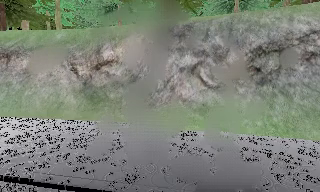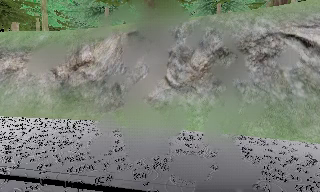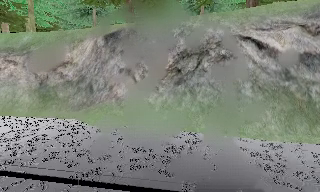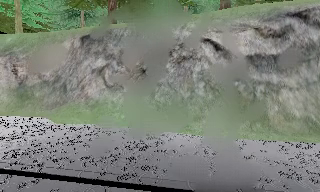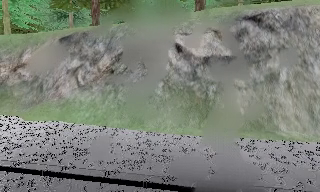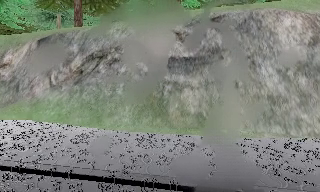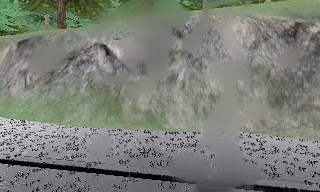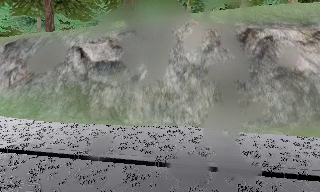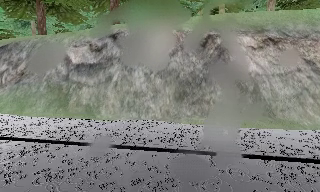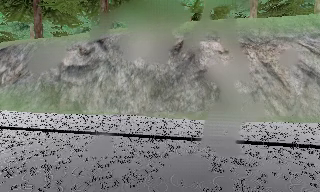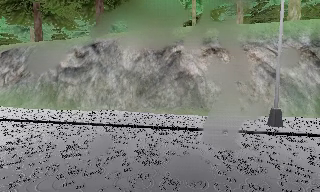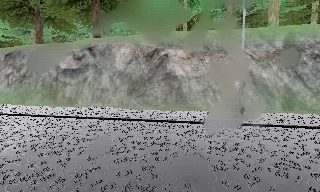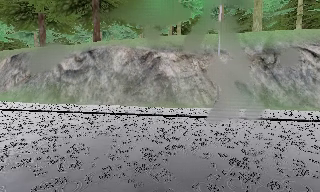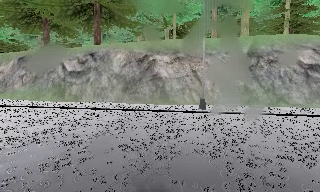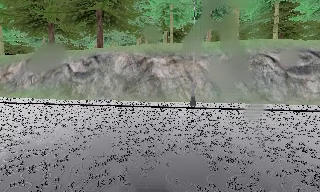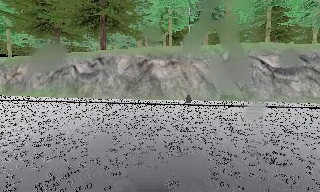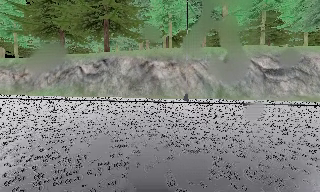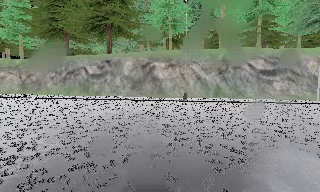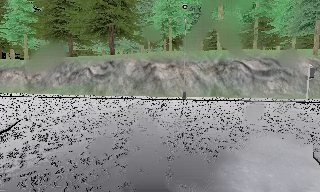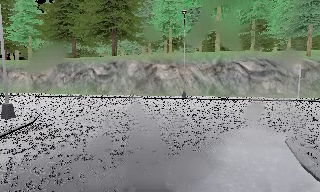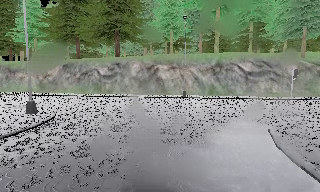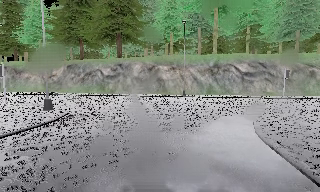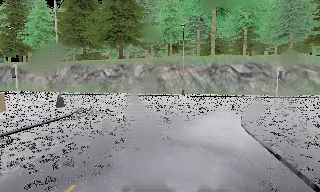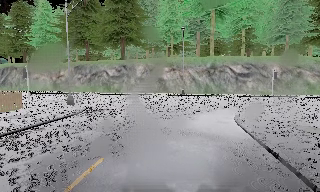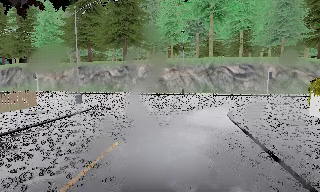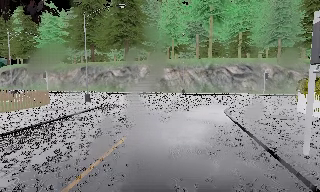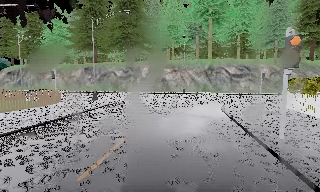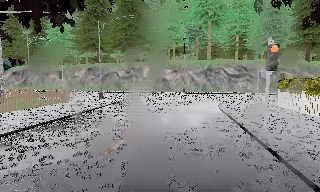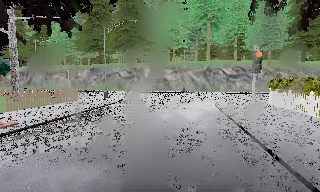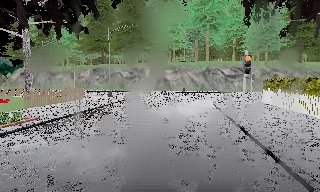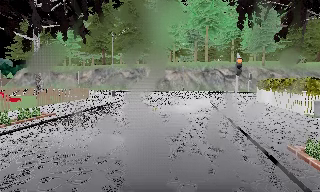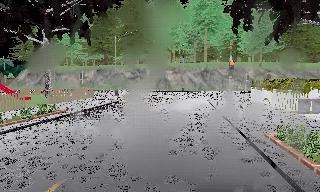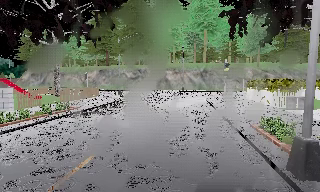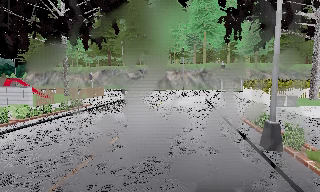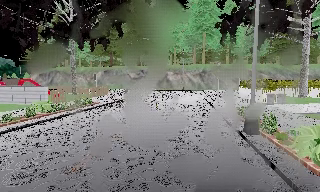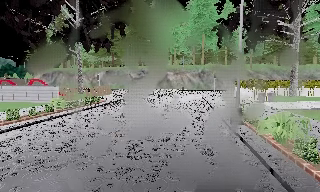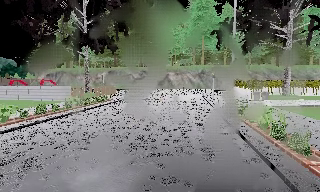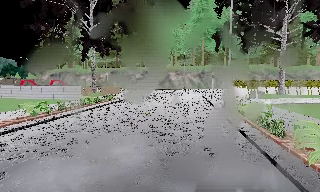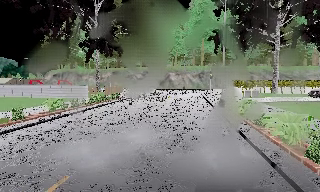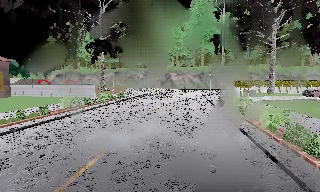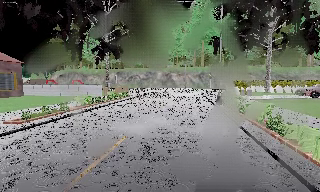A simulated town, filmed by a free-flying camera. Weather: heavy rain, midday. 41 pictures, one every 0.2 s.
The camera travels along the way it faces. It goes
backward.
0.0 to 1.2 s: The camera travels to its right, about 10 m, so close, fixed things drift to the left.
1.2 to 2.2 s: The camera travels to its right and backward, about 8 m, so close, fixed things drift to the left.
2.2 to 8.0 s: The camera travels backward, about 35 m, so what stands in front gets smaller.
The film runs backward here.
